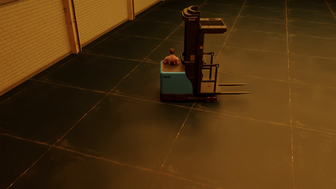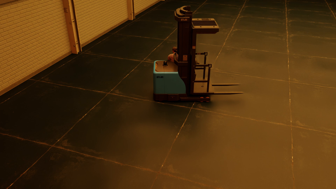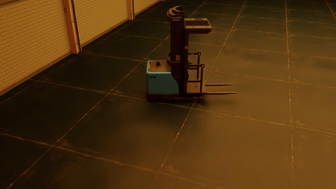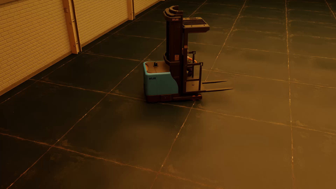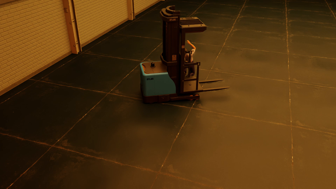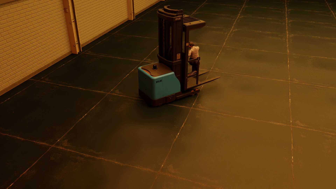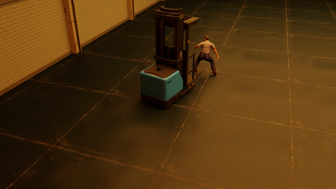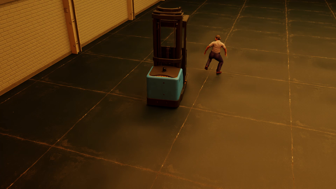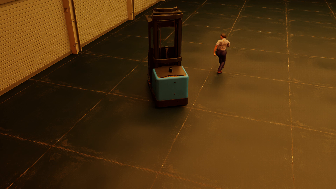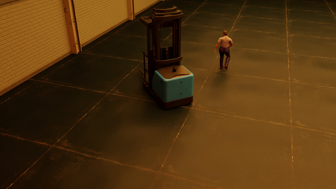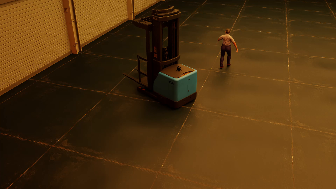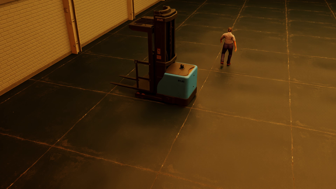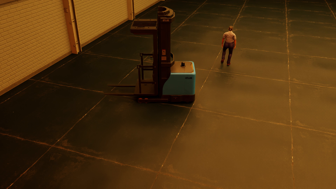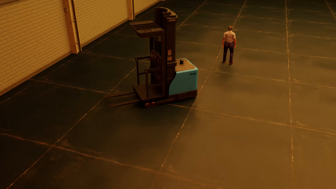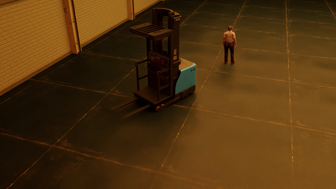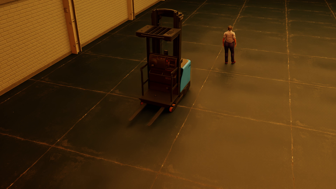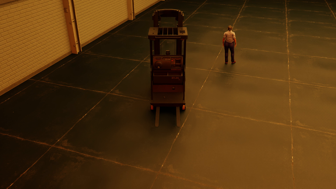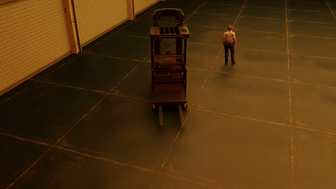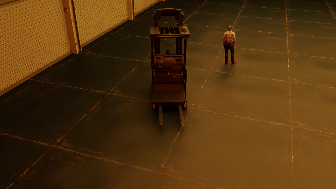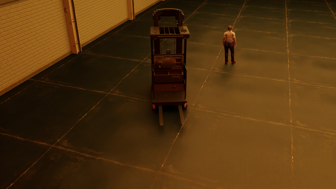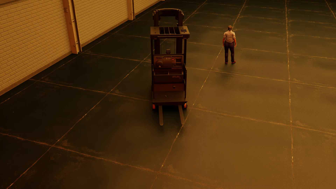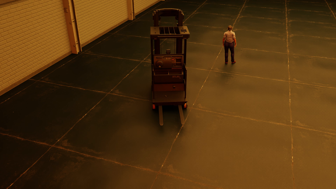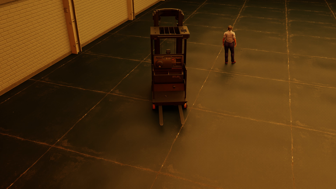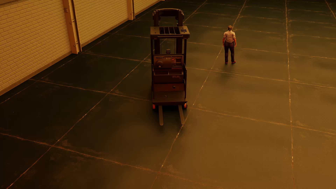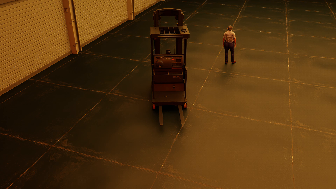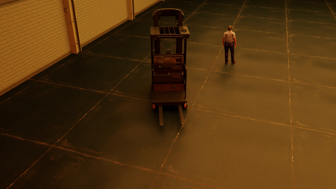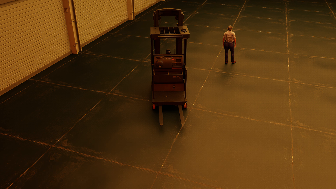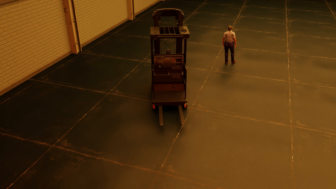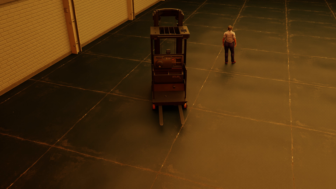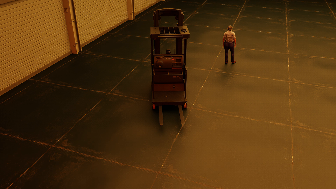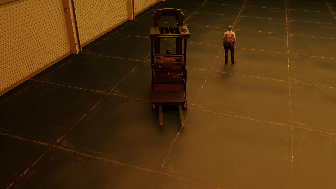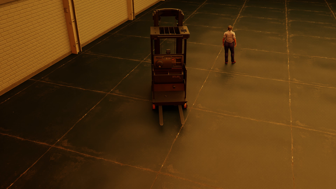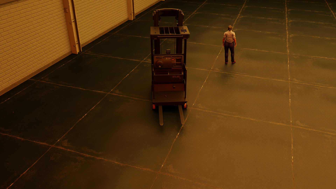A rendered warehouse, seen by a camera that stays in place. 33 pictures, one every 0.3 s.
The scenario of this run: Near miss between a forklift and a person.
